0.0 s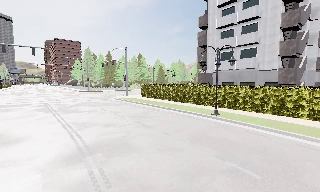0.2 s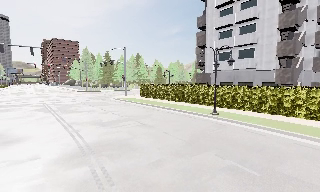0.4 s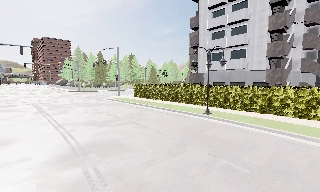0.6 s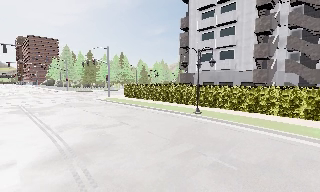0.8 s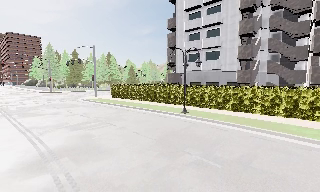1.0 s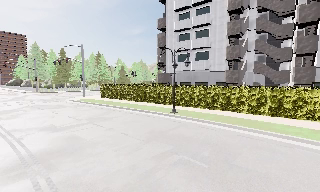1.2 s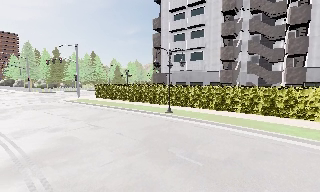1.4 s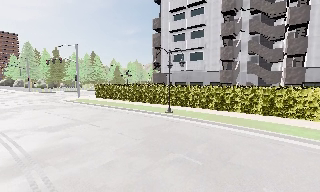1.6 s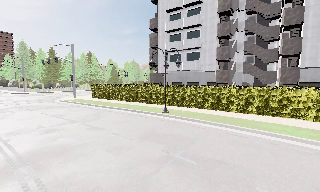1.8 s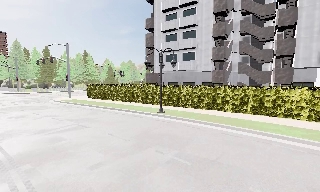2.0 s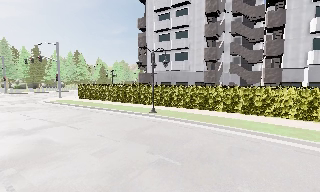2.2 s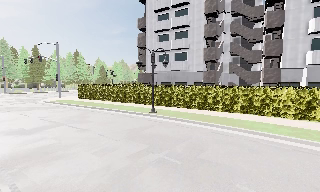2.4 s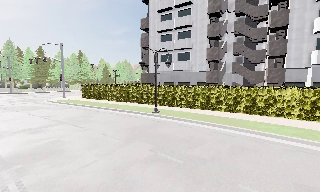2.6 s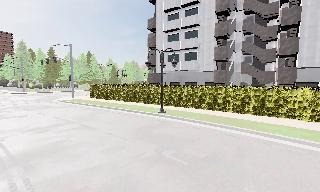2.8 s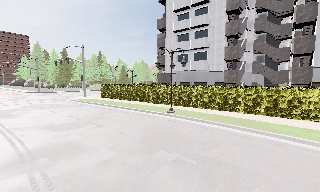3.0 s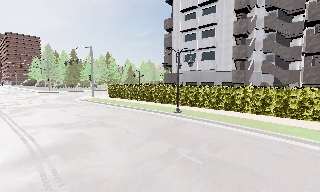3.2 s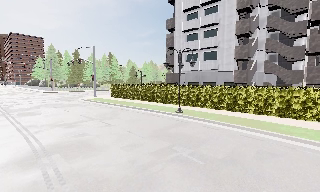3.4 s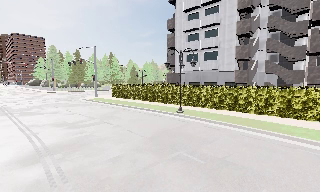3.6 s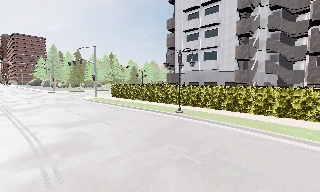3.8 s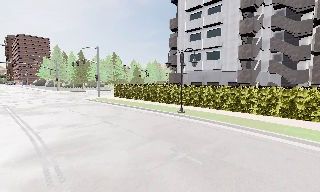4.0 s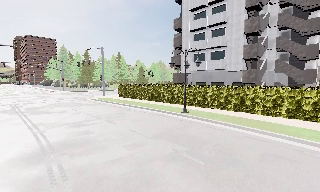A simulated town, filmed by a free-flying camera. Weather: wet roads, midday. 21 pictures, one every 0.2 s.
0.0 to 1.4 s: The camera pans to its right, which is clockwise from overhead, by about 15 degrees.
1.4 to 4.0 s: The camera travels to its right, about 0.5 m.
The film runs backward here.
